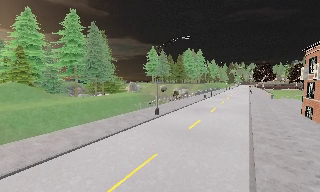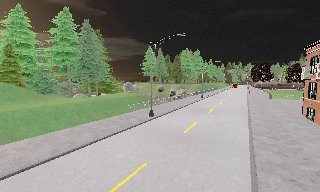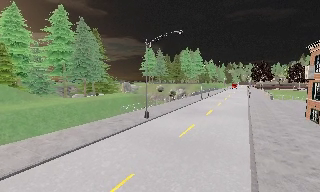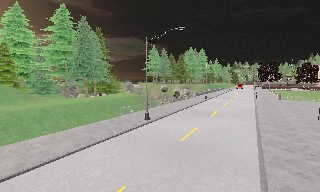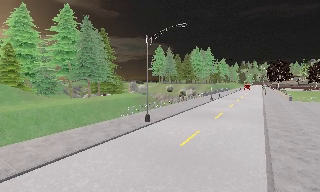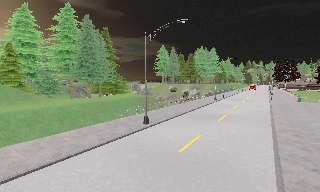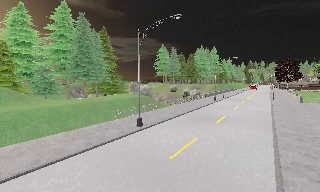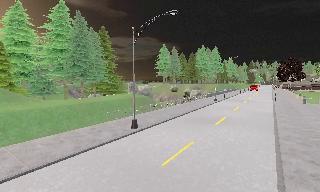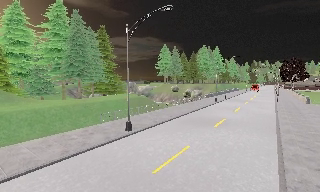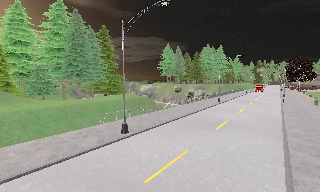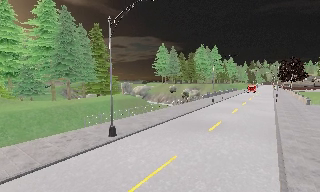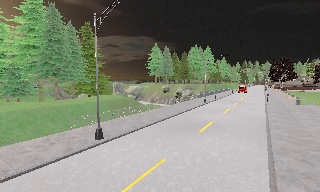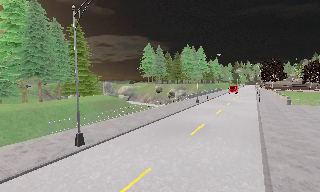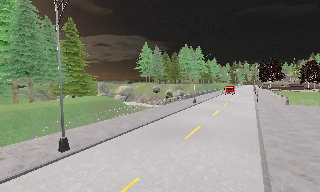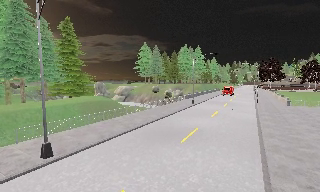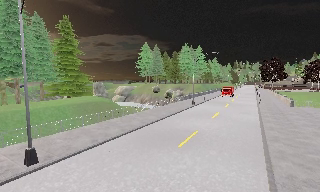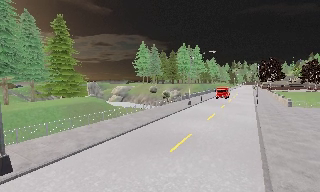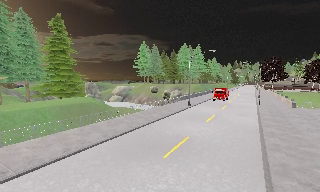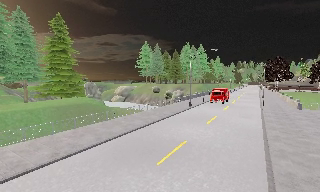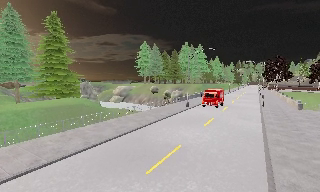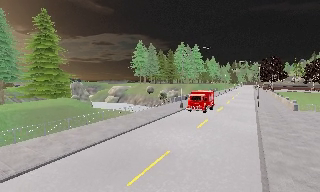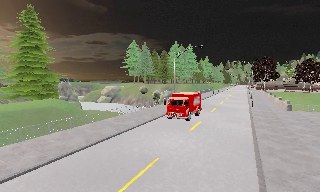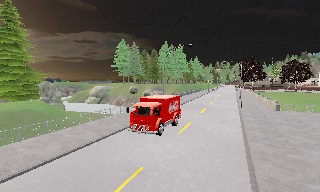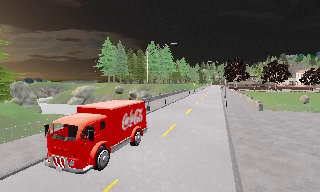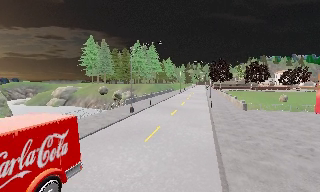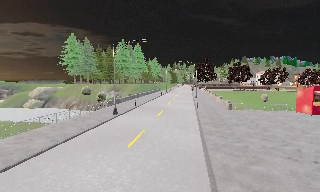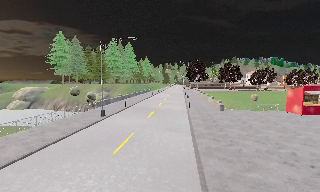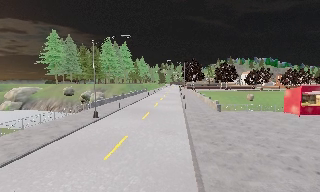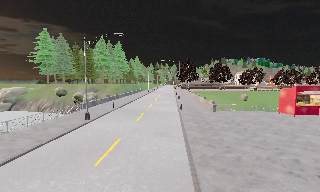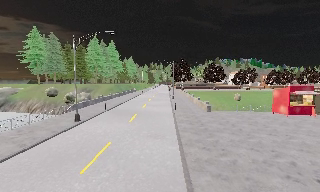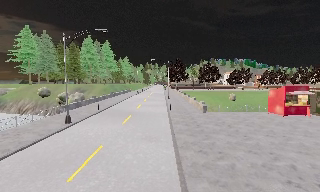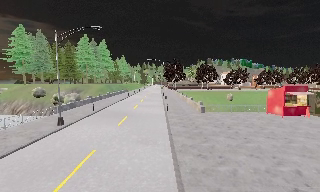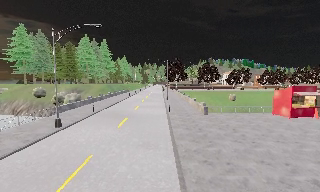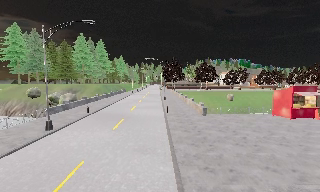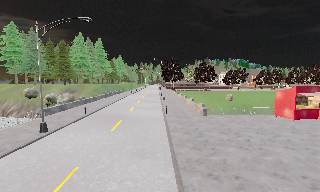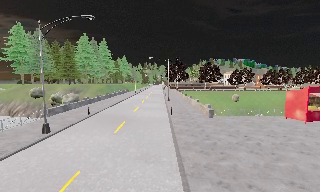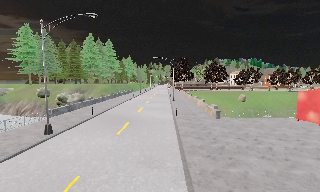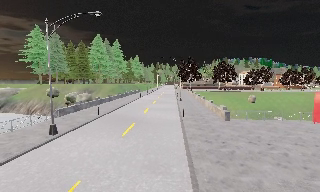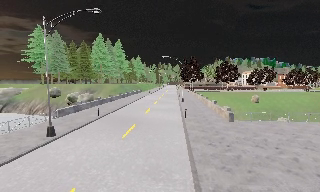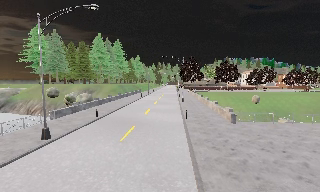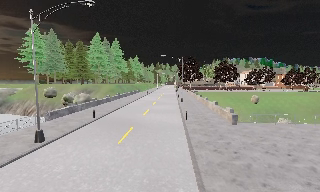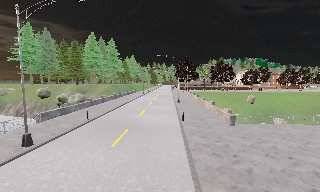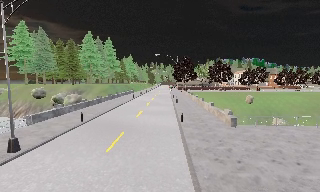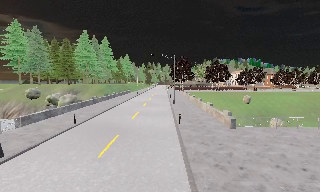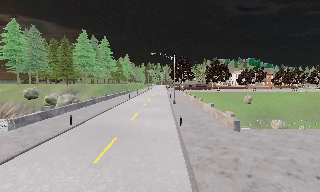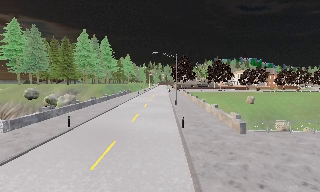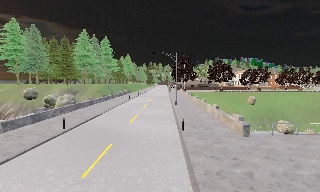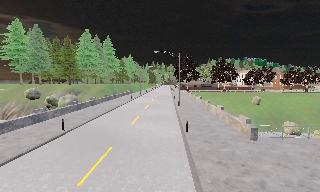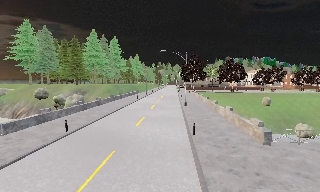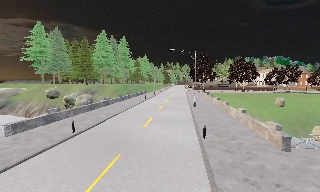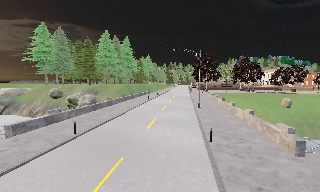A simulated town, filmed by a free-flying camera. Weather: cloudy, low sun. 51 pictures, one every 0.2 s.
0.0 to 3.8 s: The camera travels forward and to its right, about 15 m, so what stands in front looms larger.
3.8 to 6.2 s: The camera swings to its right by about 30 degrees, and the scene slides to the left. It travels forward, about 8 m. It loses speed.
6.2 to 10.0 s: The camera travels forward, about 9 m, so what stands in front looms larger.
The film runs forward here.
